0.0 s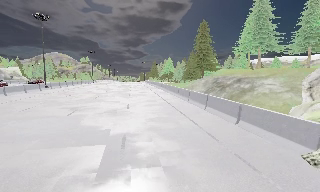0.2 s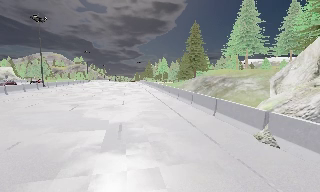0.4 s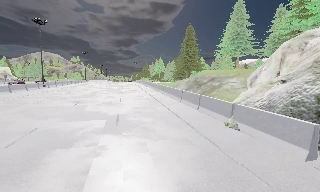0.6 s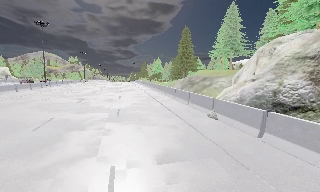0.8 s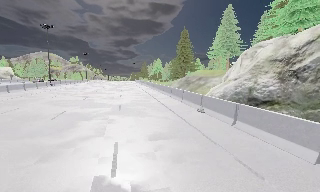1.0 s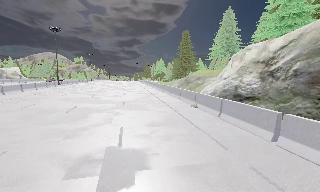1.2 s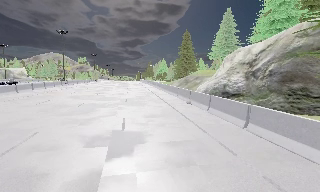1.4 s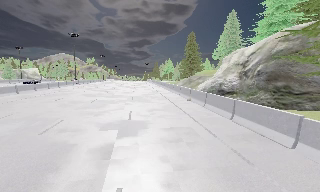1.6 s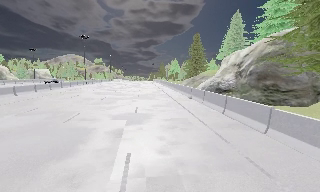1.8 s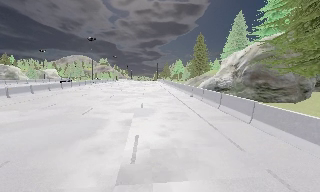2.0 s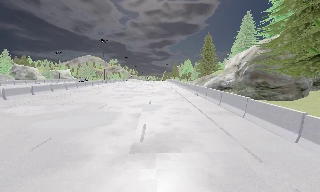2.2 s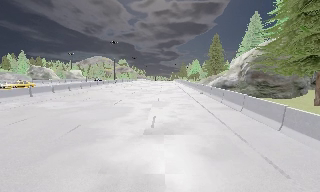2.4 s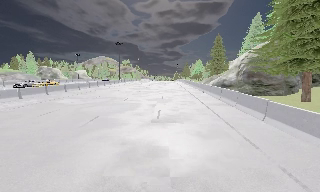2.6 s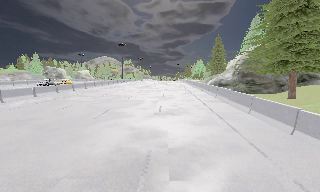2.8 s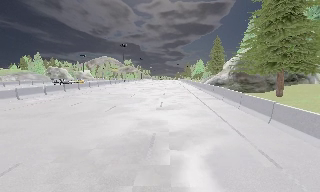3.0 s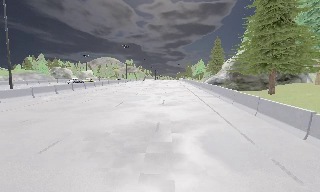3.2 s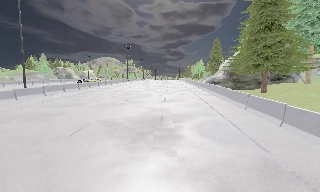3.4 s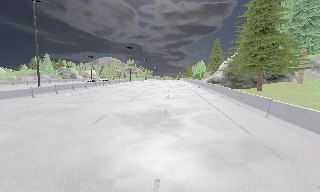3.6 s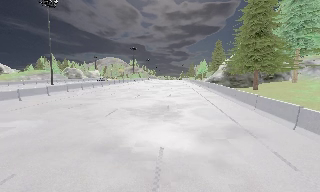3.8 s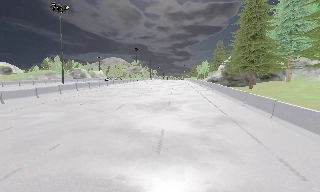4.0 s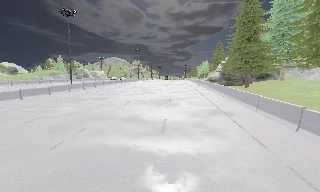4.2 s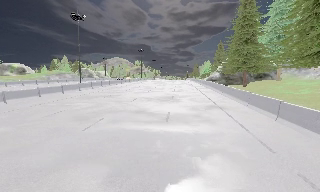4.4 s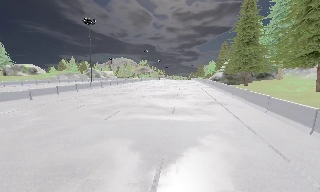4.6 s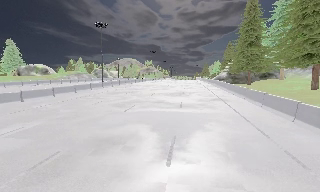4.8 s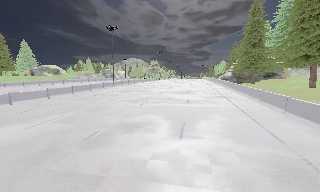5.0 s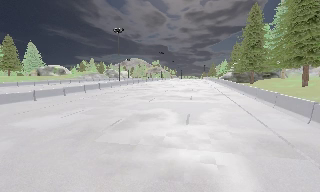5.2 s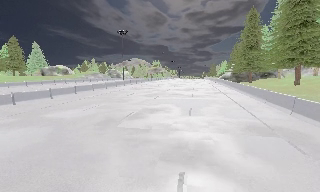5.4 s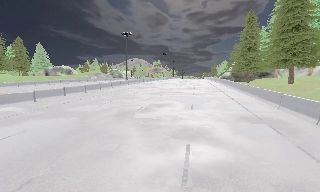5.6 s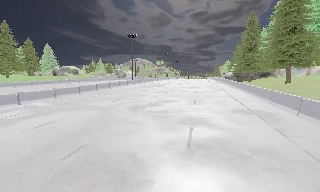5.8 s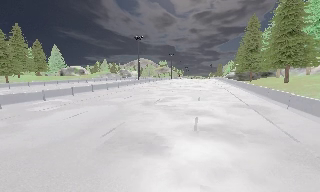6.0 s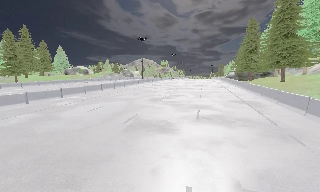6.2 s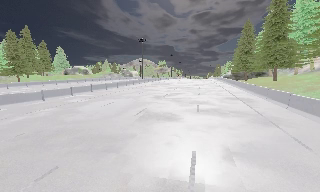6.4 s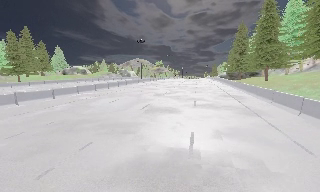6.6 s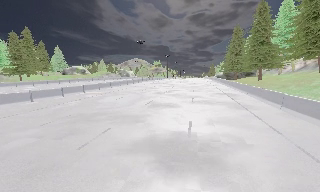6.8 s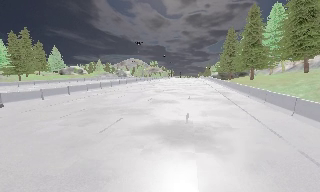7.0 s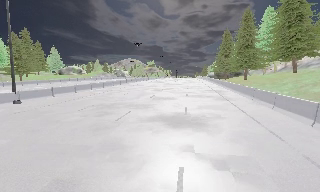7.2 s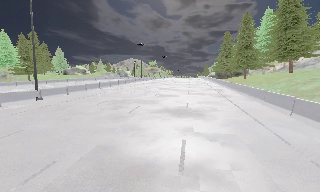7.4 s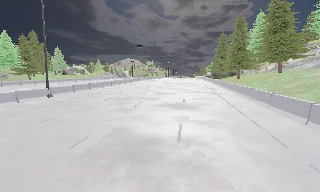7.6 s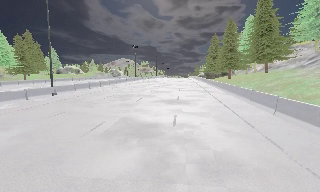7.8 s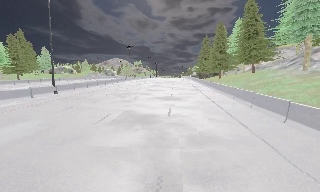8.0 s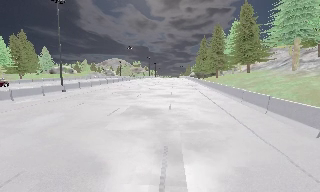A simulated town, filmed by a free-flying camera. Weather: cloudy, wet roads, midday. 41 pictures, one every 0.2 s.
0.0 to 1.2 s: The camera travels backward, about 10 m, so what stands in front gets smaller.
1.2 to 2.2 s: The camera pans to its left, which is counterclockwise from overhead, by about 10 degrees. It travels backward, about 7 m, so what stands in front gets smaller.
2.2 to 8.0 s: The camera travels backward, about 45 m, so what stands in front gets smaller.
The film runs backward here.
